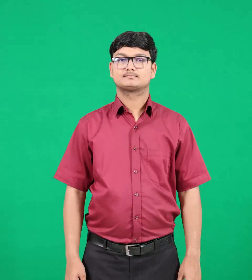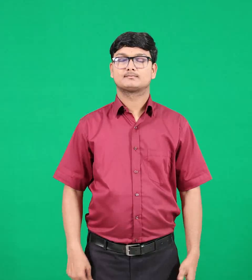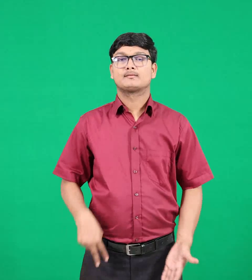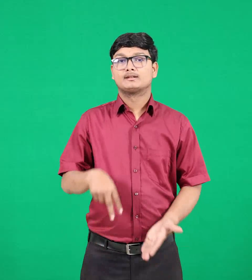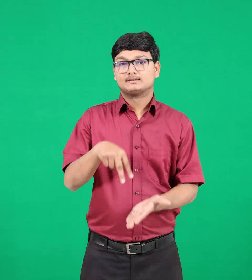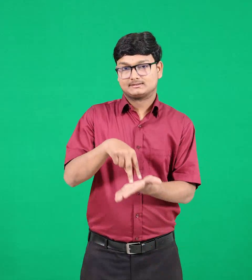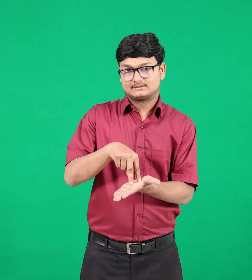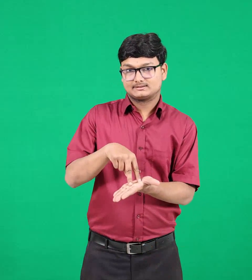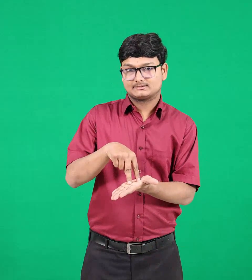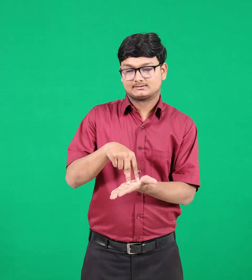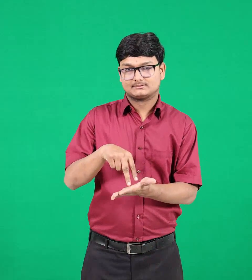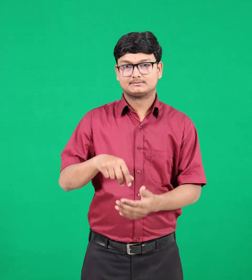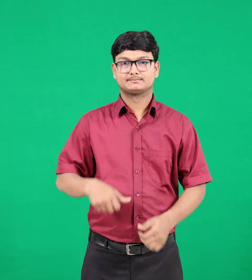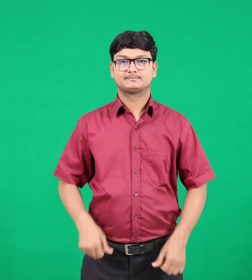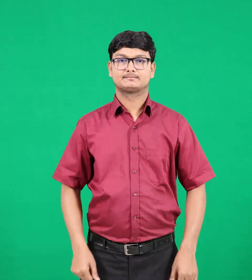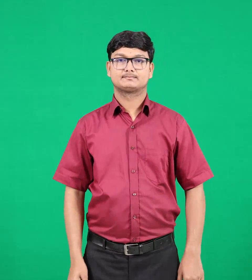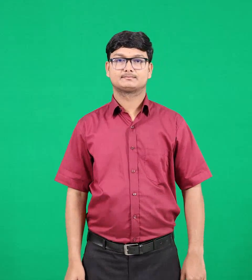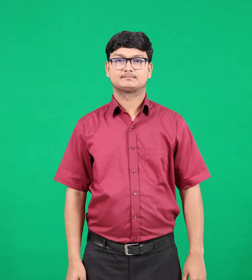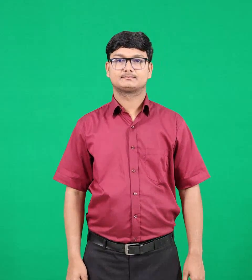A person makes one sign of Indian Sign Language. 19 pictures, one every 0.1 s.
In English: stand
